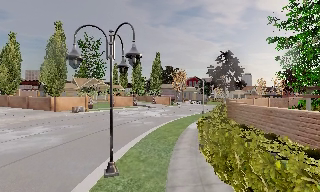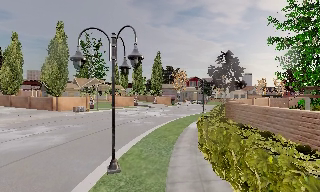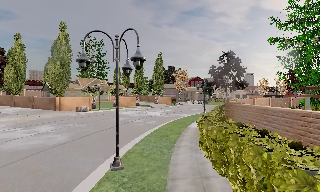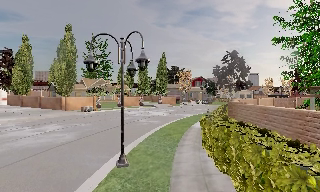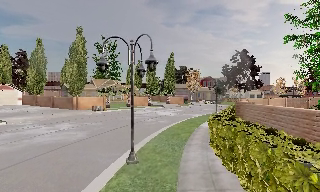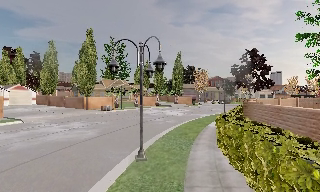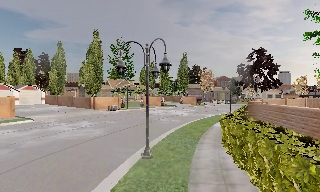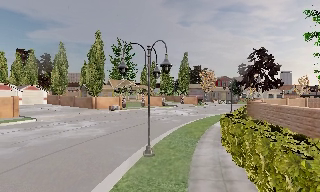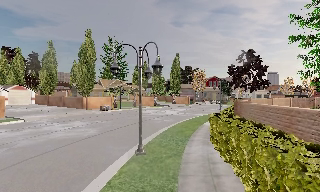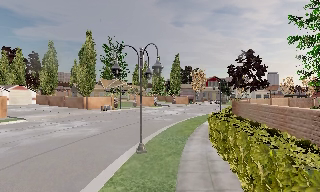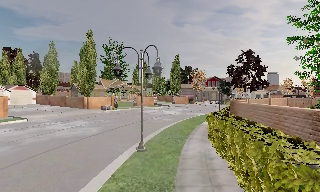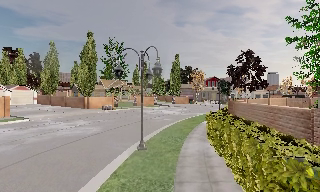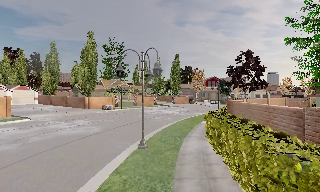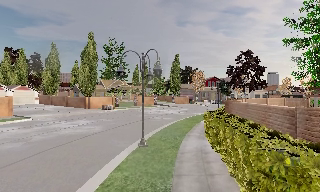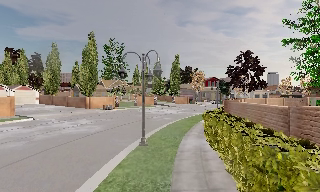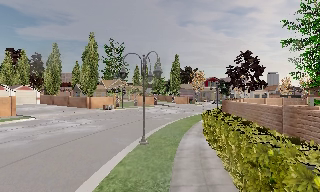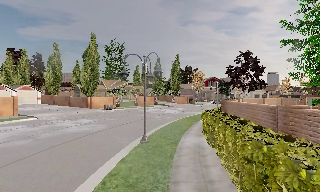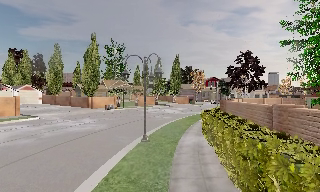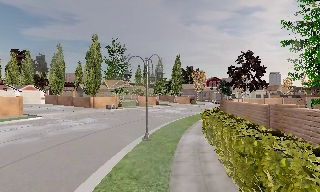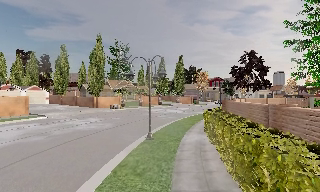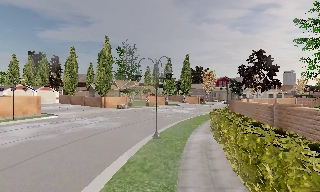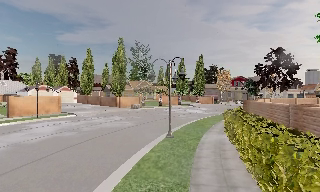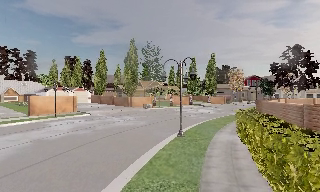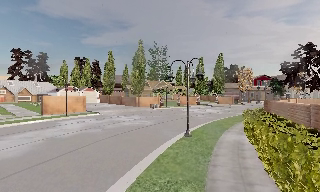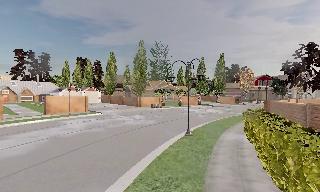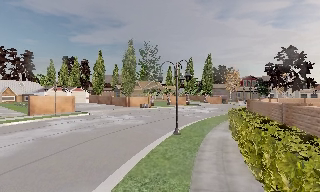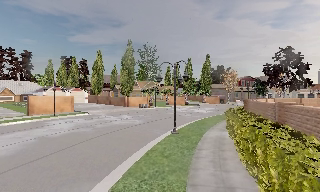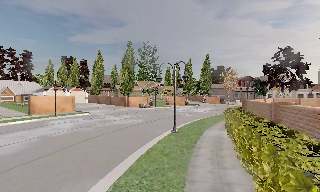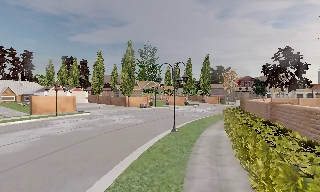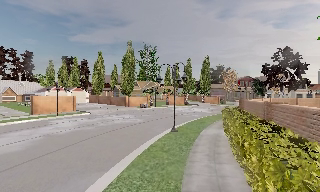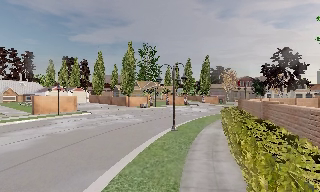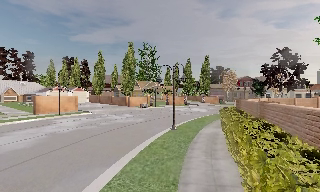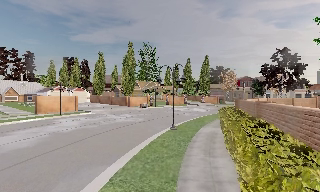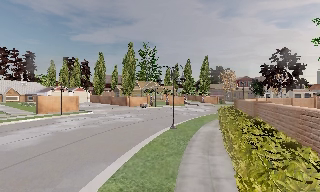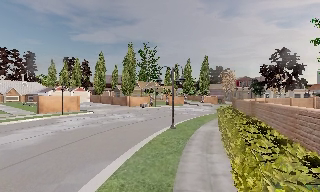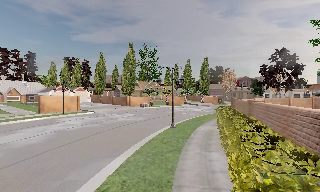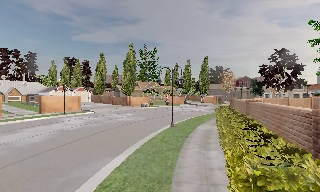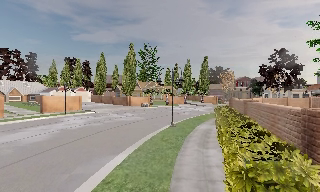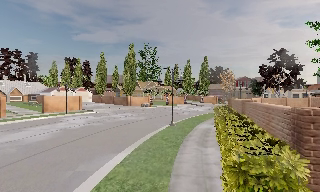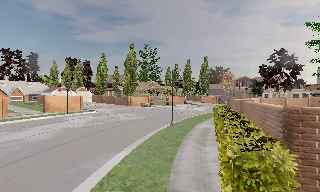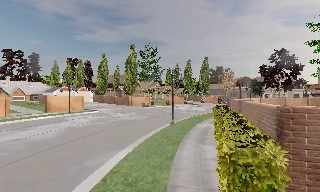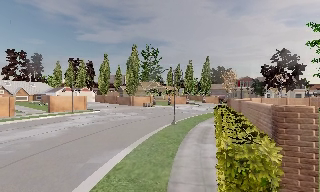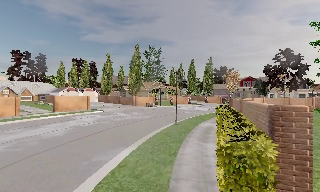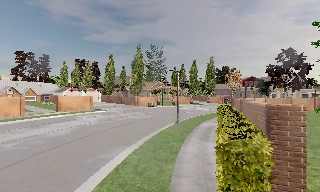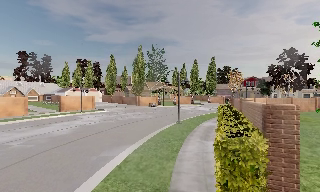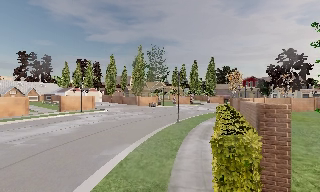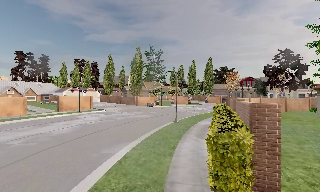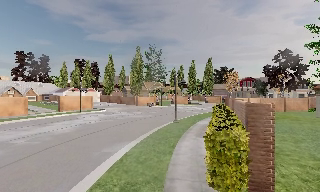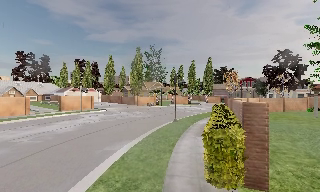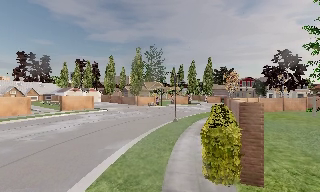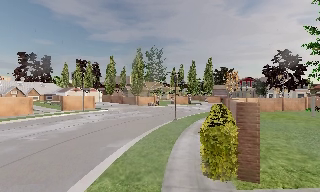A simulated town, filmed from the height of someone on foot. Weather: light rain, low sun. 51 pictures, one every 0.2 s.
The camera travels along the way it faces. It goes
backward.
0.0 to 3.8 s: The camera travels backward, about 4 m, so what stands in front gets smaller.
3.8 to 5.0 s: The scene slides to the right, as the camera pans about 10 degrees to its left. It travels backward, about 1 m, so what stands in front gets smaller.
5.0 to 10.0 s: The camera travels backward, about 5 m, so what stands in front gets smaller.
The film runs backward here.
